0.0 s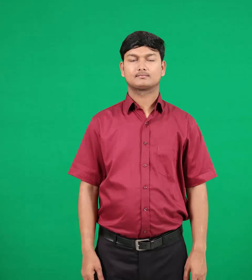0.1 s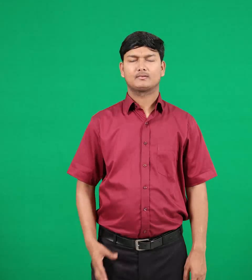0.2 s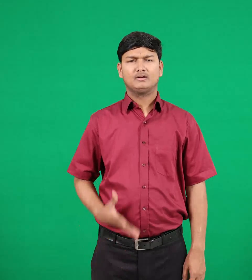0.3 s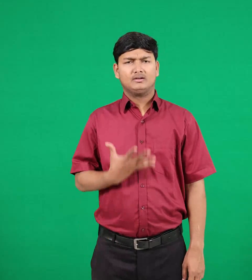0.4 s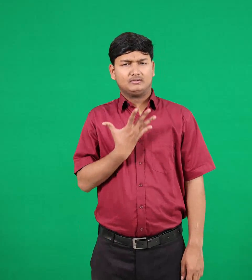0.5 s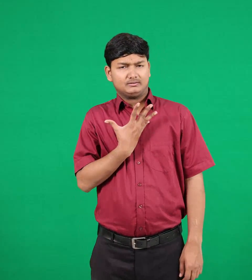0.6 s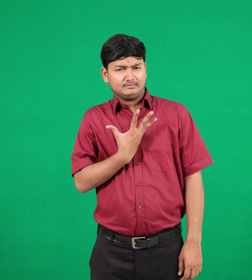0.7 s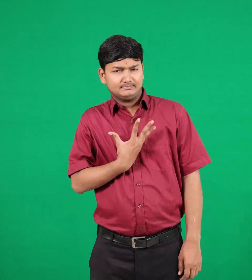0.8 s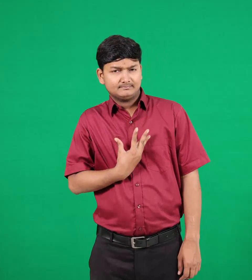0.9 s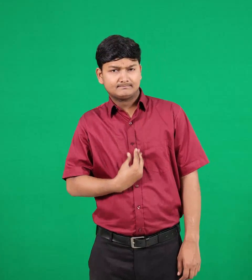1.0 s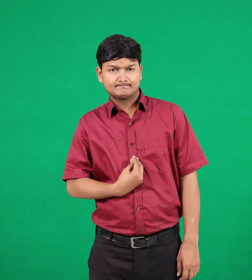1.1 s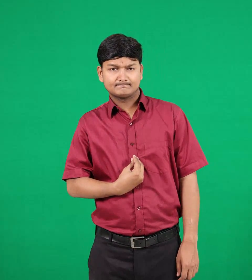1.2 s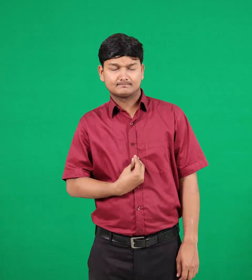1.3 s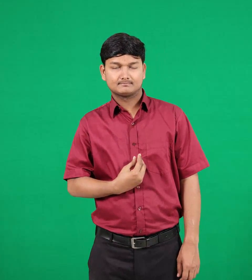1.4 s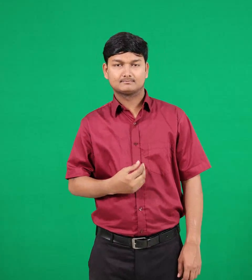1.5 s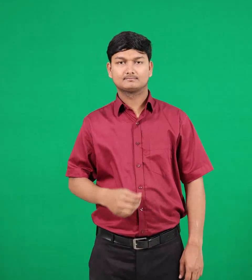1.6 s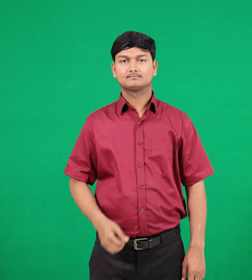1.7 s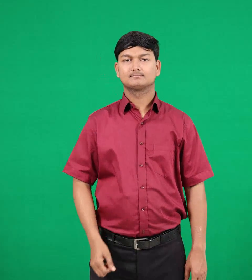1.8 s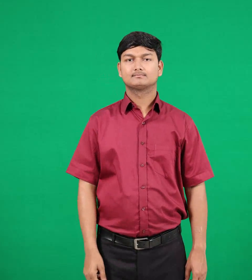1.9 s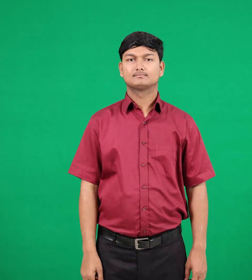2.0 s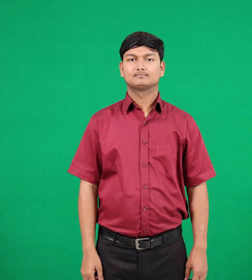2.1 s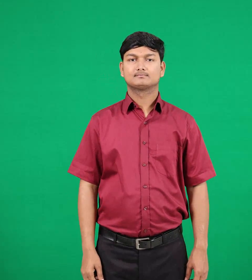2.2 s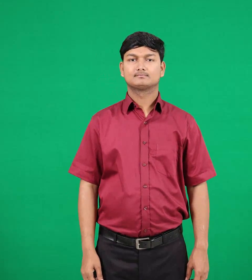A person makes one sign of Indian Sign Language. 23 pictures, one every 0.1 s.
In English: sad
